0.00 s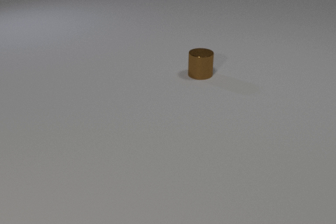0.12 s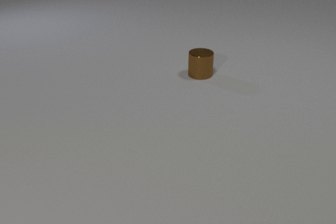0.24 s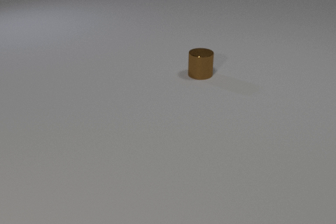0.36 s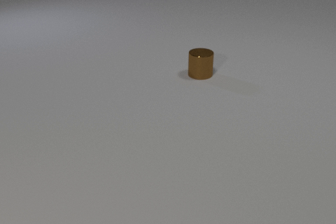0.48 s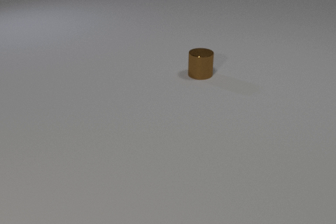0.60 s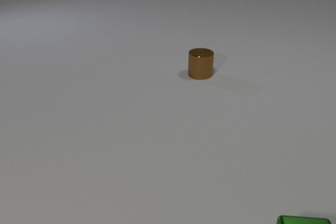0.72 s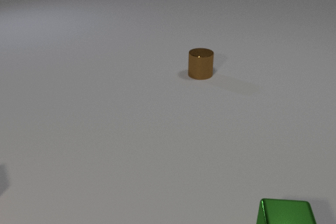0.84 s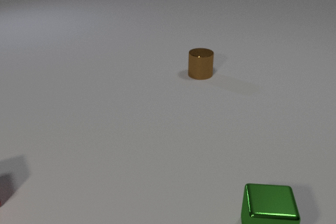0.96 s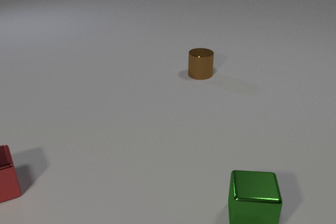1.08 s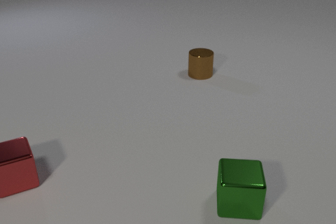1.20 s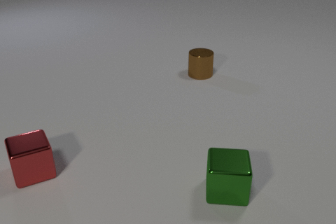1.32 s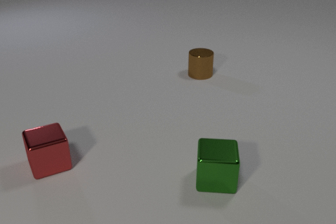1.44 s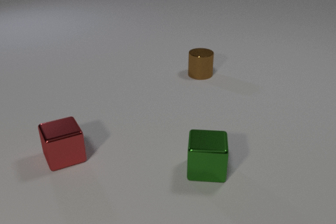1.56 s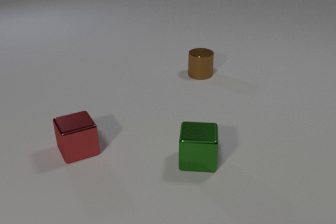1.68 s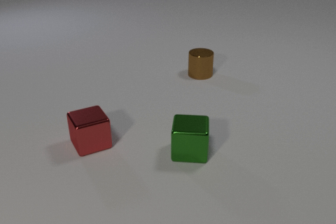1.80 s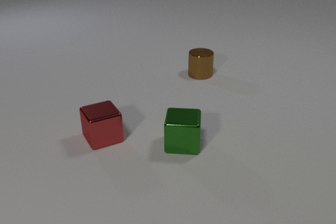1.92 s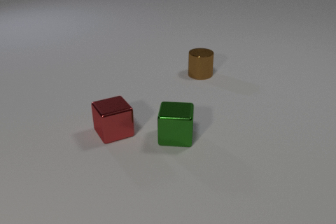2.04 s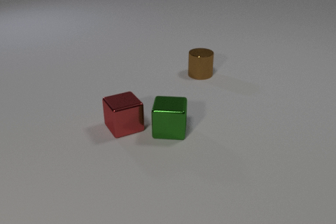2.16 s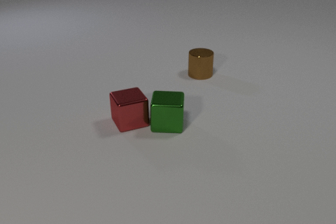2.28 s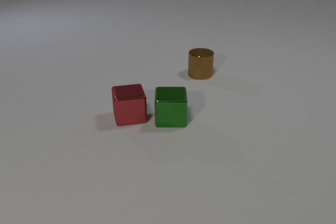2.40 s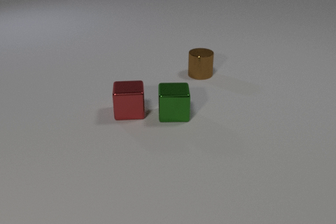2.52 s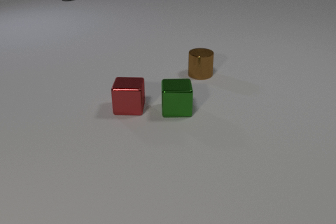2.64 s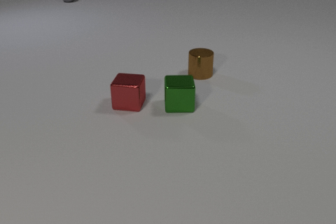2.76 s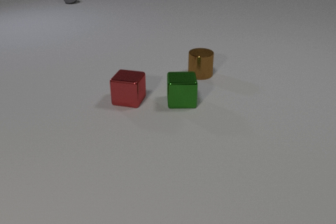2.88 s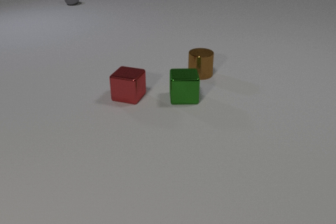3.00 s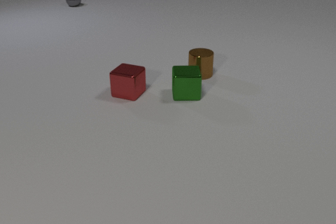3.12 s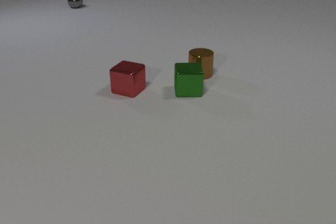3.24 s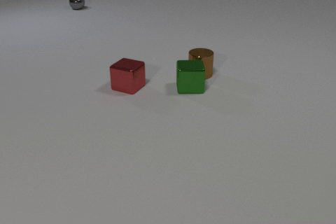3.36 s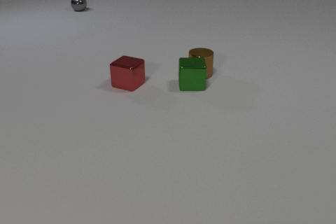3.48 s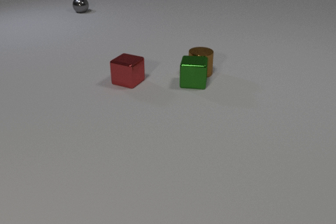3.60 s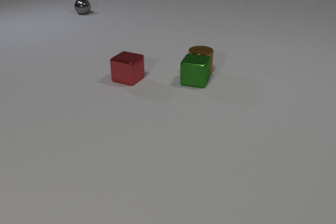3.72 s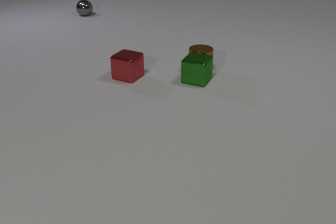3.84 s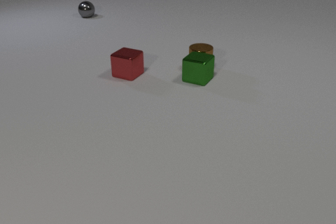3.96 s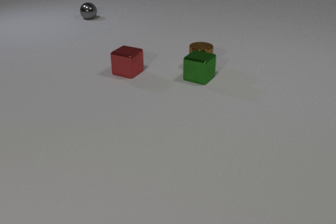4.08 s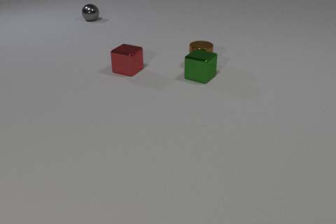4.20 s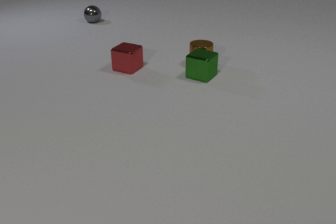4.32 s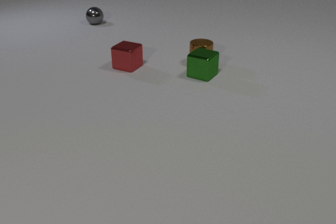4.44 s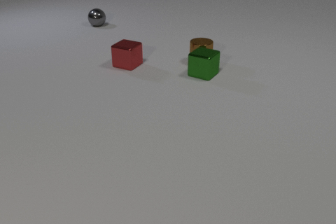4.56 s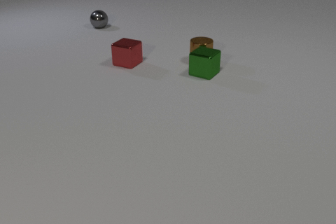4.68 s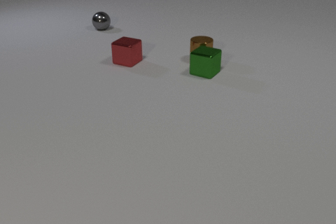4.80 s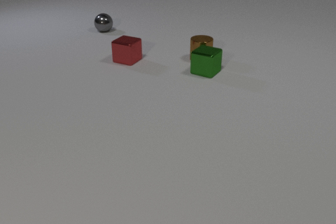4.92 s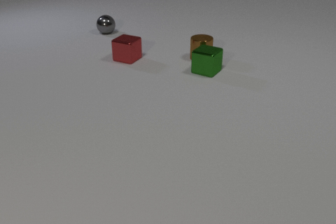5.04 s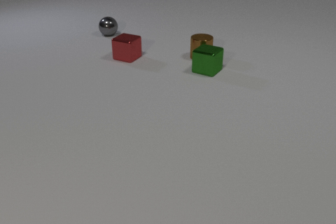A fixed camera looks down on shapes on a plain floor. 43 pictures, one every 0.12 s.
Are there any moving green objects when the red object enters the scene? yes.
Are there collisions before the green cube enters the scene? no.
How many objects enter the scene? 3.
0.00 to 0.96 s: The green metal cube comes in at the bottom edge, slides away from the camera and to the left. The red metal cube comes in at the left edge, slides to the right.
0.96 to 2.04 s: The green metal cube slides away from the camera and to the left. The red metal cube slides to the right and away from the camera.
2.04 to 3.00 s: The green metal cube slides away from the camera. The red metal cube slides away from the camera, spins so that its near face slides to the left, clockwise seen from above. The gray metal sphere comes in at the top edge, rolls toward the camera. The green metal cube and the red metal cube collide.
3.00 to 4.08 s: The green metal cube slides away from the camera, spins so that its near face slides to the left, clockwise seen from above. The red metal cube slides away from the camera. The brown metal cylinder slides away from the camera. The gray metal sphere rolls toward the camera. The green metal cube and the brown metal cylinder collide.
4.08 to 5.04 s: The green metal cube slides away from the camera and to the right. The red metal cube slides away from the camera. The brown metal cylinder slides away from the camera. The gray metal sphere rolls toward the camera.
